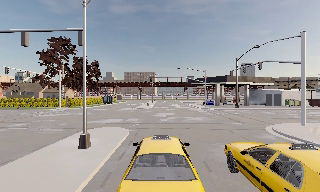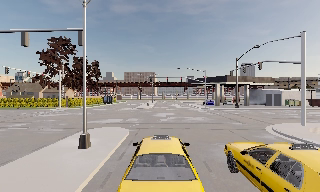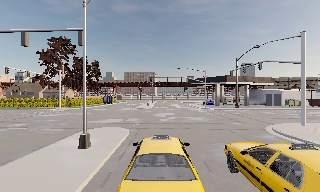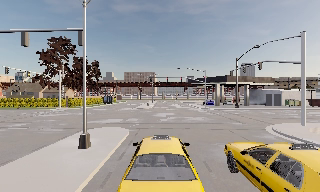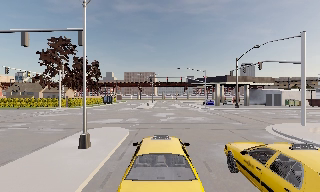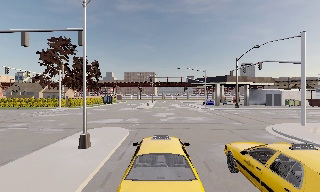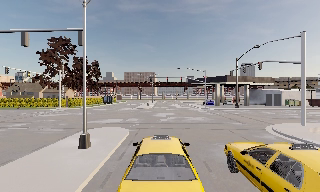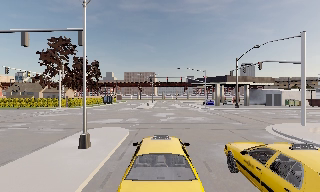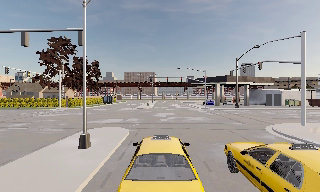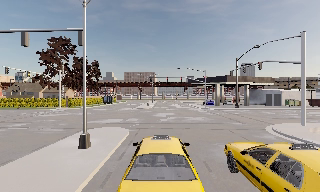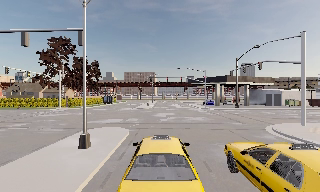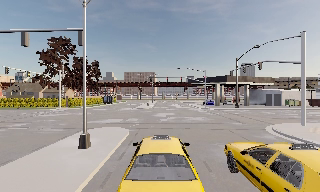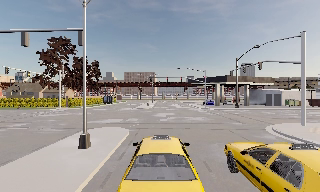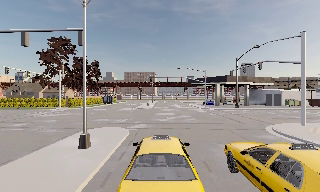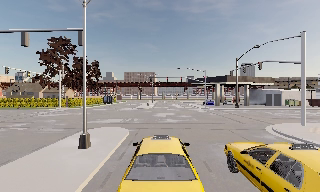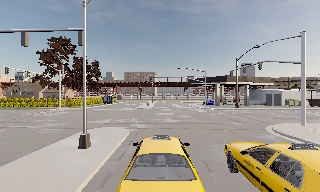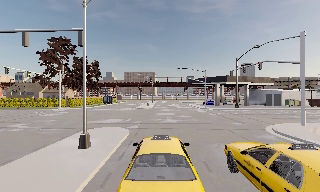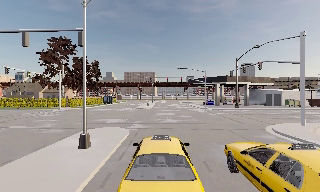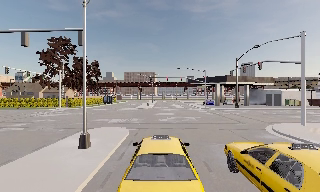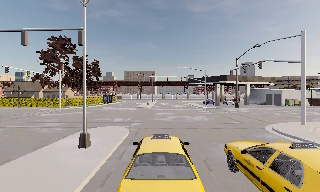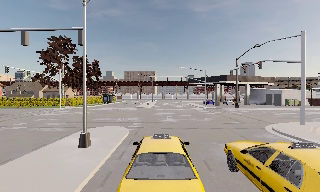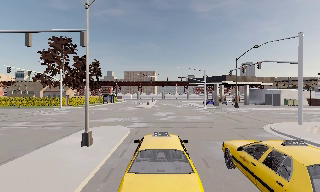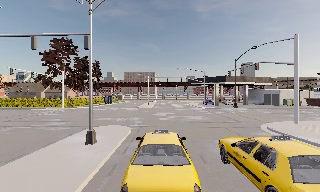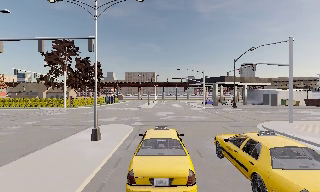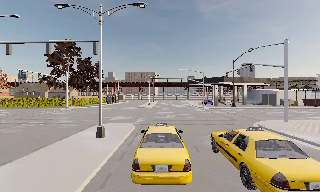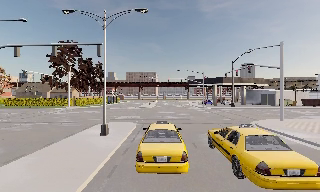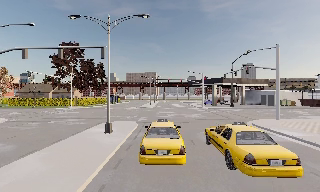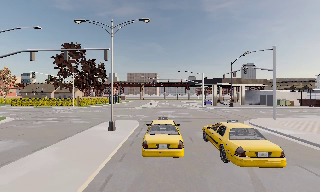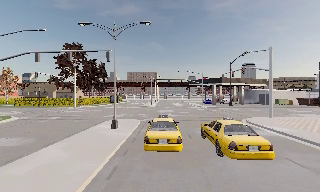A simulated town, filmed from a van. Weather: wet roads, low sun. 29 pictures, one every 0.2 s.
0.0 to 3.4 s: The camera keeps its place and its aim.
3.4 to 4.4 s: The camera travels backward, about 0.5 m, so what stands in front gets smaller. It gains speed.
4.4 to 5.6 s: The camera travels backward, about 3.5 m, so what stands in front gets smaller.
The film runs backward here.
